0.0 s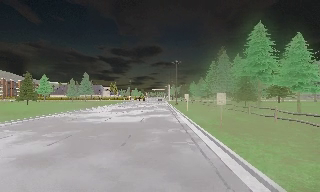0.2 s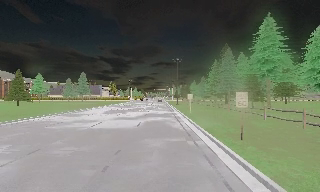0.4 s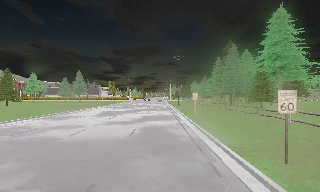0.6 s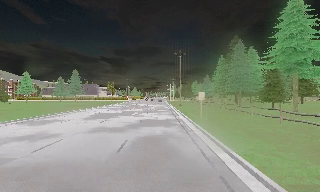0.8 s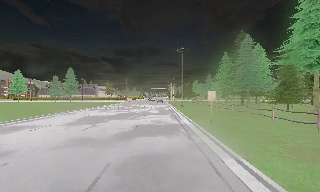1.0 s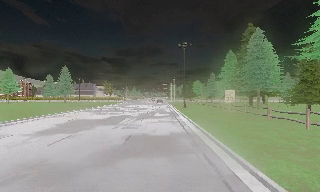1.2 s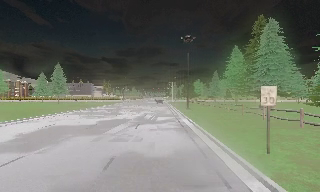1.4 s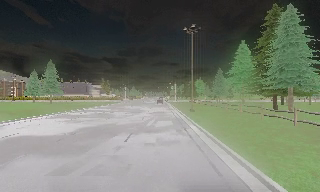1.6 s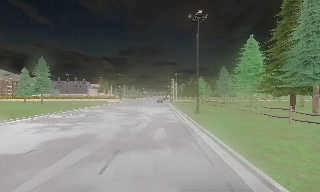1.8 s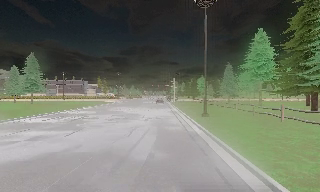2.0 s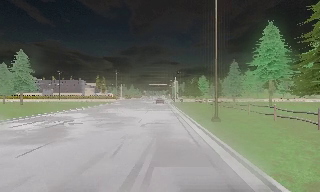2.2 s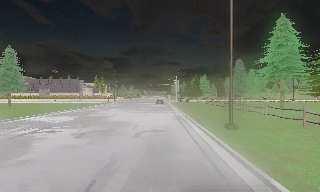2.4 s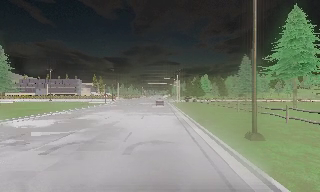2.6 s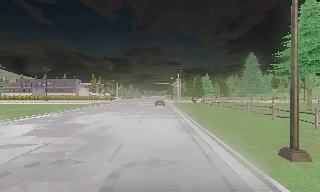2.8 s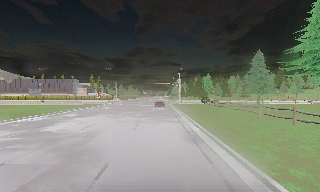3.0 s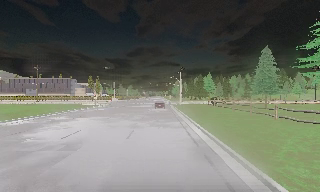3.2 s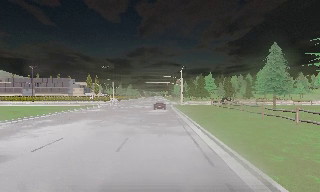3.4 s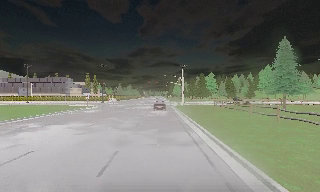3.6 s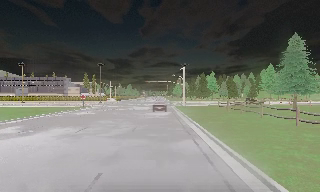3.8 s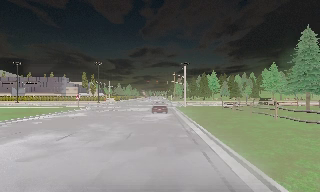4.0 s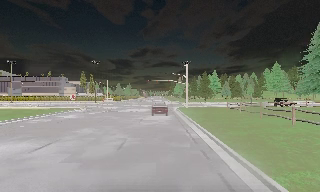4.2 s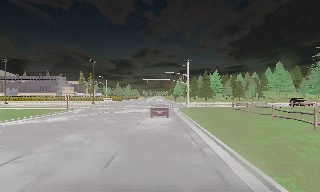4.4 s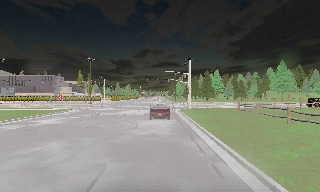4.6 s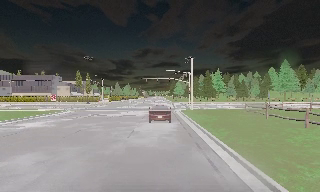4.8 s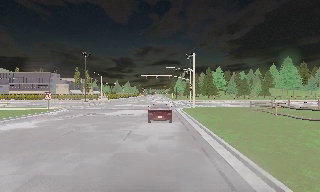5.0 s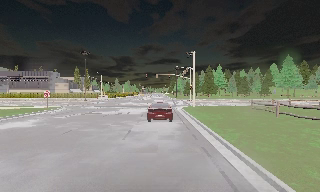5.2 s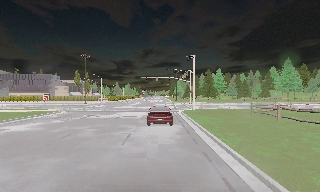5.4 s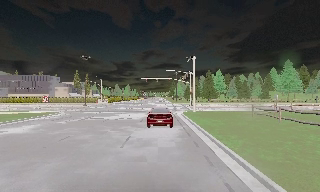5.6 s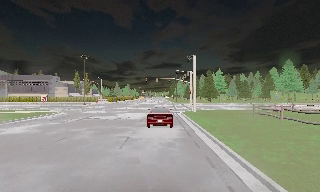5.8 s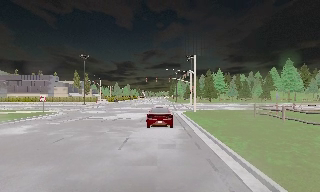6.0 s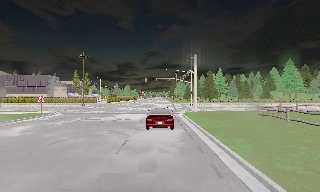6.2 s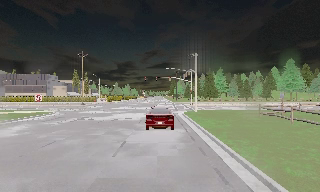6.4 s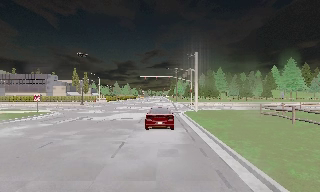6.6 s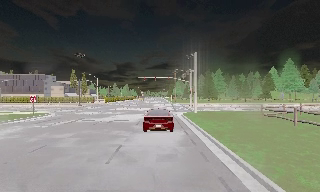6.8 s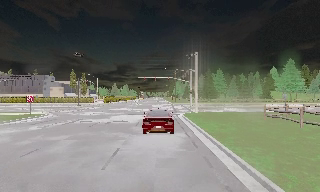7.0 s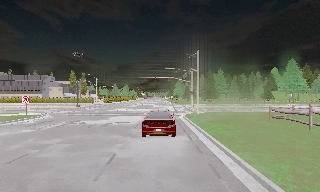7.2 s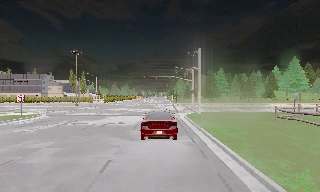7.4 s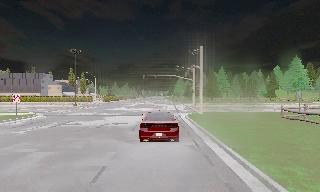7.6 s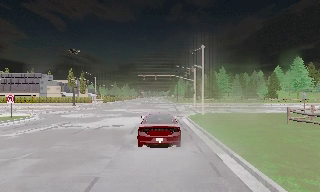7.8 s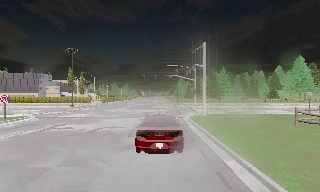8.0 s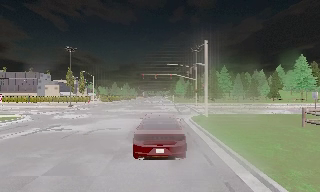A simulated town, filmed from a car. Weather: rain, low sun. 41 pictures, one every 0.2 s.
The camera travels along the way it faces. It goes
forward.
0.0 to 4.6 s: The camera travels forward, about 55 m, so what stands in front looms larger. It loses speed.
4.6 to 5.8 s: The camera travels forward, about 2 m, so what stands in front looms larger. It loses speed.
5.8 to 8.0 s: The camera travels forward, about 6 m, so what stands in front looms larger. It gains speed.
The film runs forward here.
